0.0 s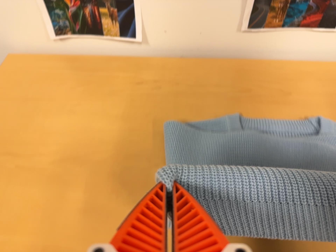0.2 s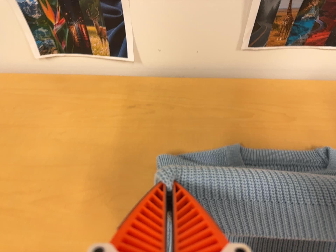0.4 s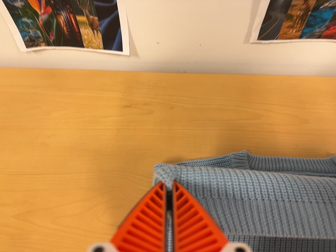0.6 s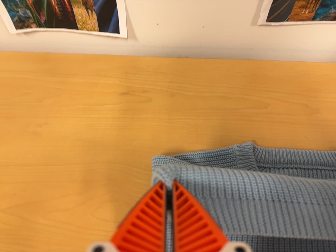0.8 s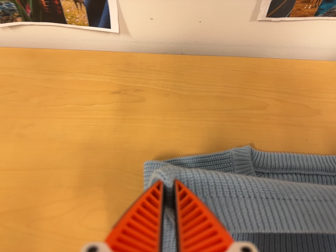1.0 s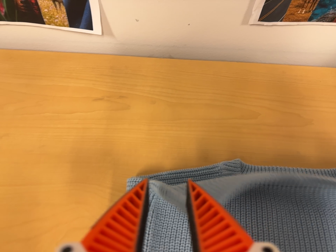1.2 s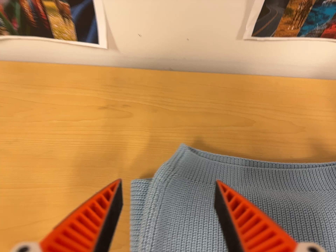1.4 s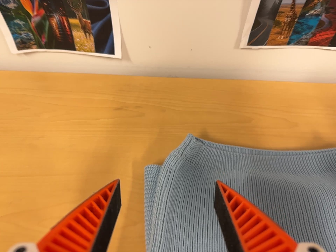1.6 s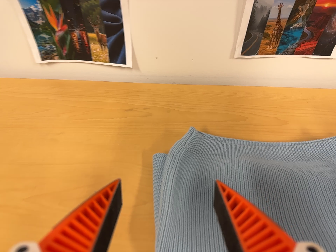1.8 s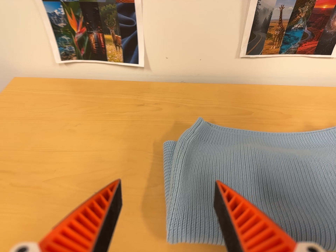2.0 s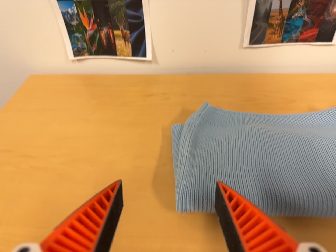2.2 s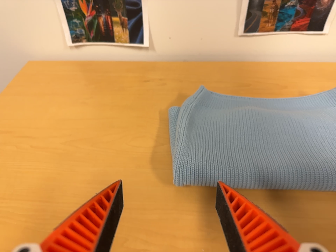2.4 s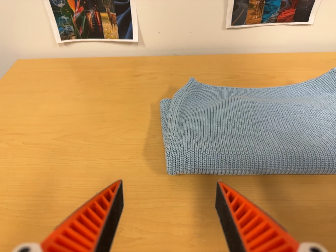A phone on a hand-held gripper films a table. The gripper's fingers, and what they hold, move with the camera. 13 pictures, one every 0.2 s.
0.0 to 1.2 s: The camera travels forward and toward the top of its view, about 18 cm, so what stands in front looms larger.
1.2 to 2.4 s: The camera travels toward the bottom of its view and backward, about 28 cm. Its aim tips toward the top of its view by about 15 degrees.
The film runs forward here.
